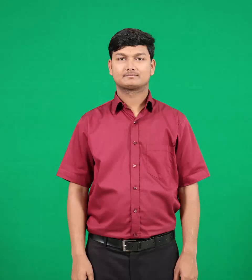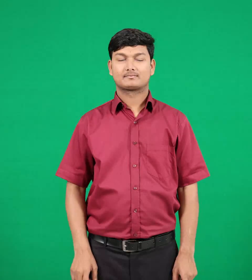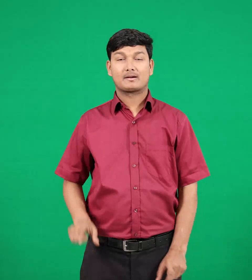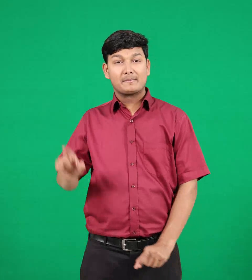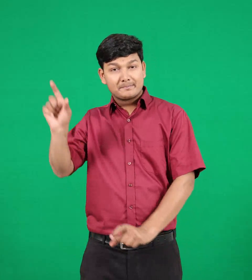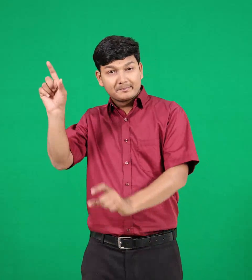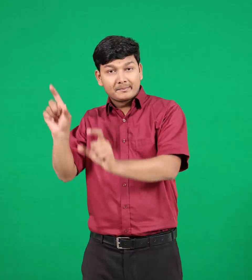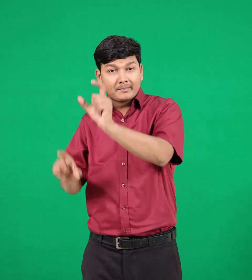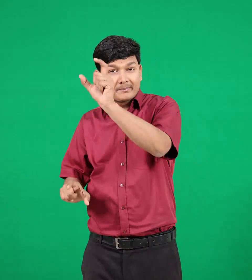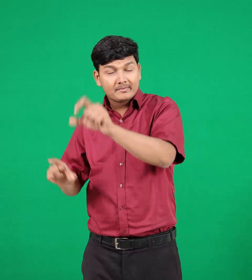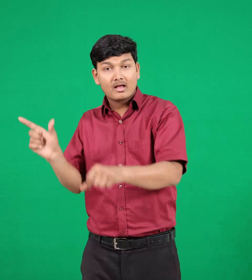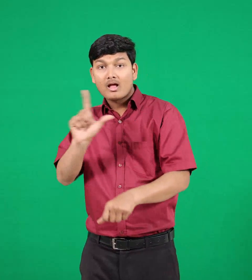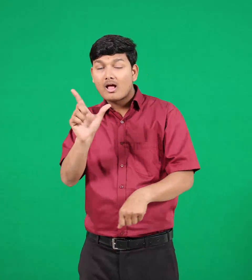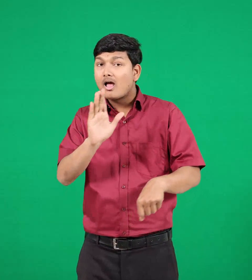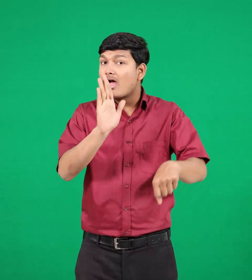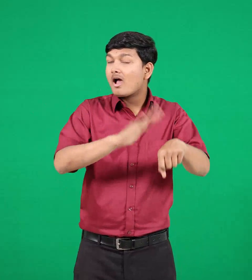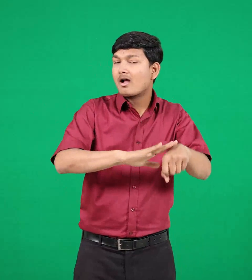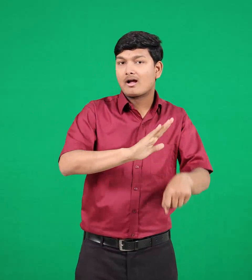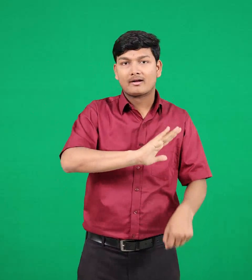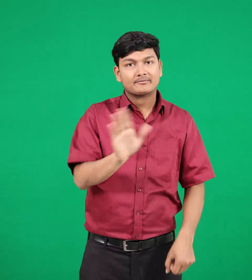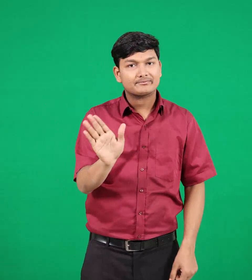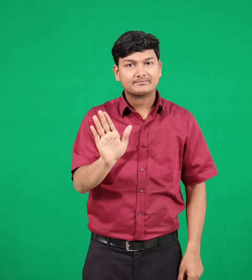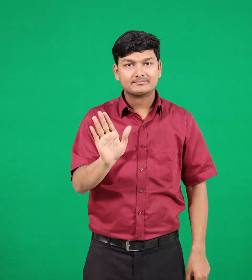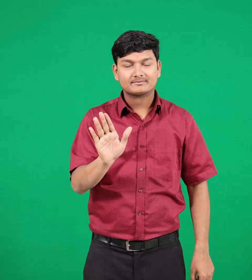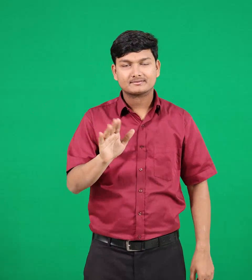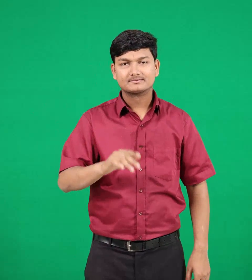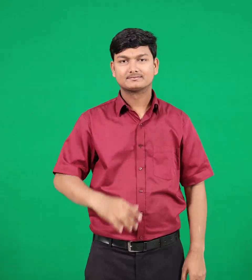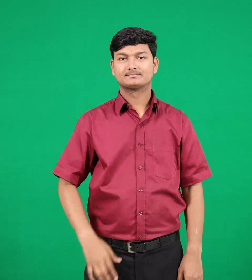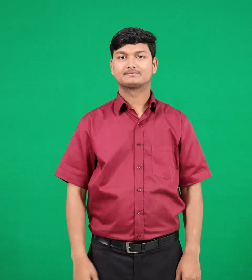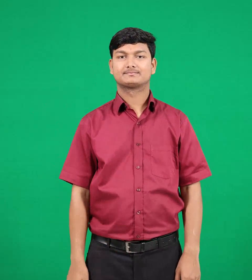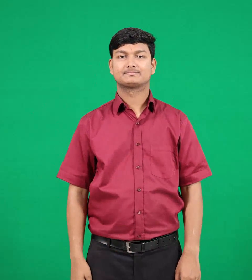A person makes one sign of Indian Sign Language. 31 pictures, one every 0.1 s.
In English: virgins
